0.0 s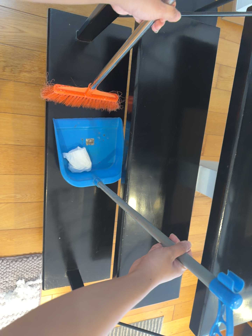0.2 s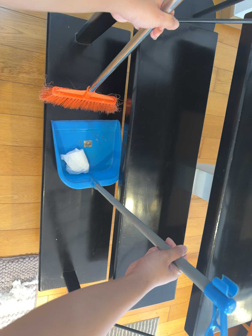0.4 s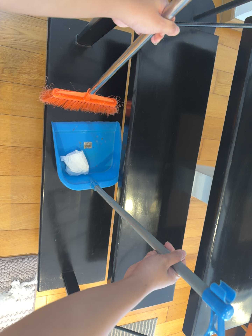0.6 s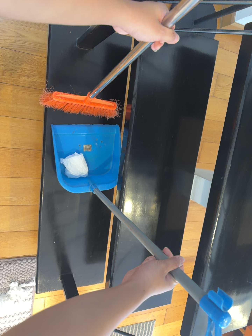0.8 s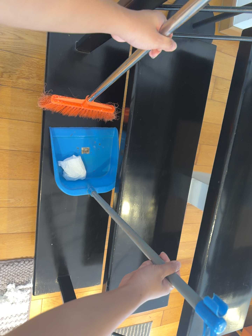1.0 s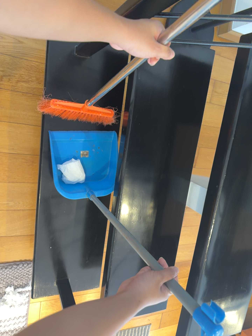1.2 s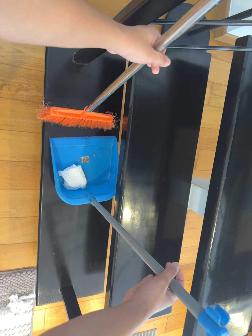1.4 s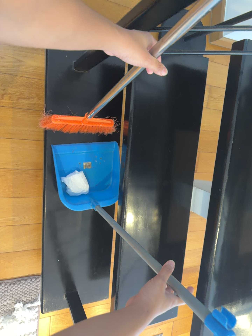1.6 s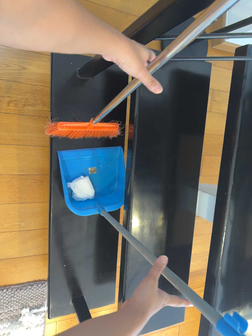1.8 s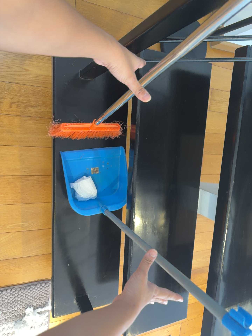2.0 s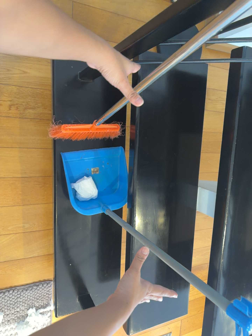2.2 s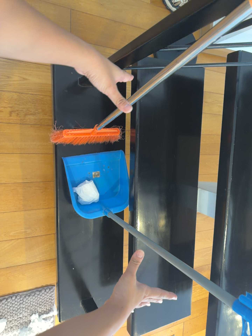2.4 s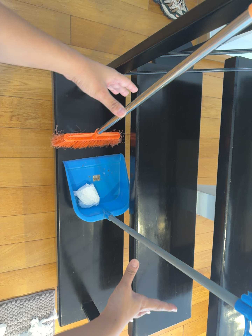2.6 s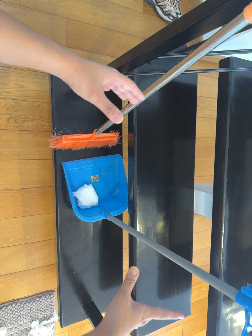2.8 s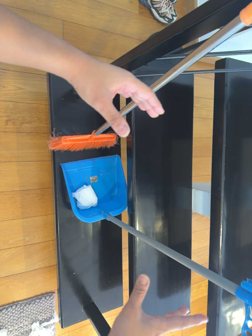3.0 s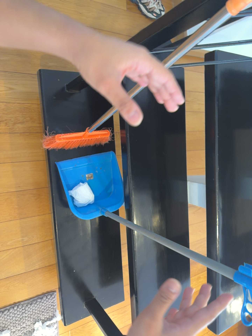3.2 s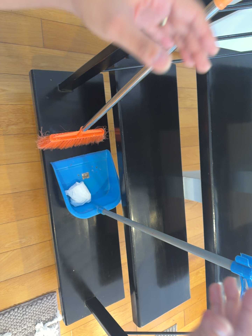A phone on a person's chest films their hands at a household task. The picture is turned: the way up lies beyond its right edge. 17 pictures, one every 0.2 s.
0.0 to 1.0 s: The camera shifts only a little, or ends up much as it began.
1.0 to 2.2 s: The camera travels to its left and backward, about 9 cm, so close, fixed things drift to the right.
2.2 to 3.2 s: The camera shifts only a little, or ends up much as it began.
The film runs forward here.
